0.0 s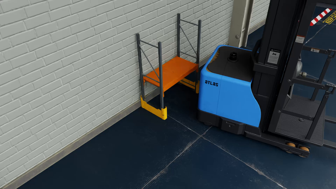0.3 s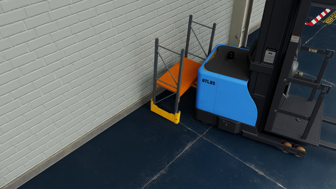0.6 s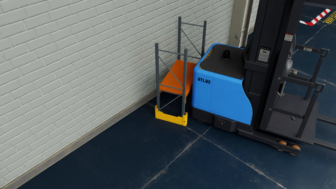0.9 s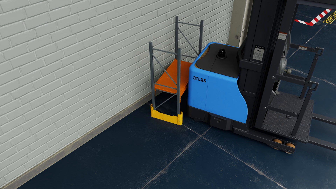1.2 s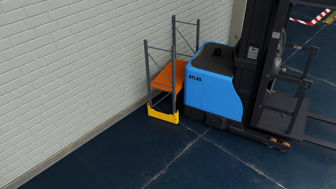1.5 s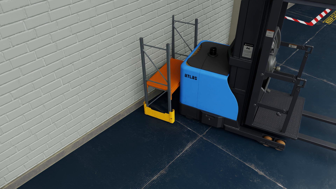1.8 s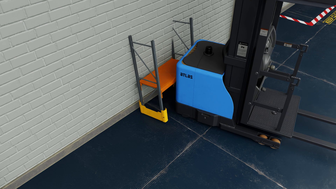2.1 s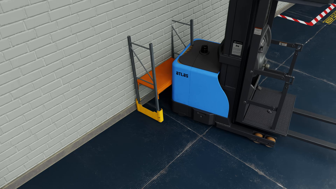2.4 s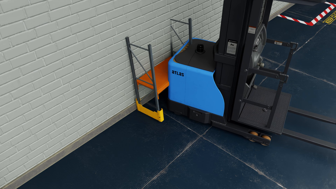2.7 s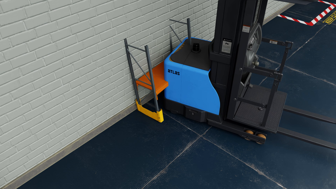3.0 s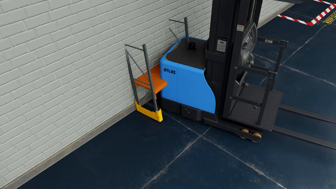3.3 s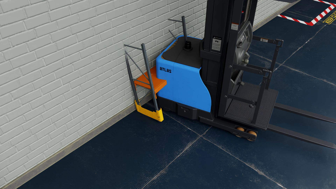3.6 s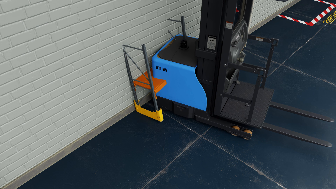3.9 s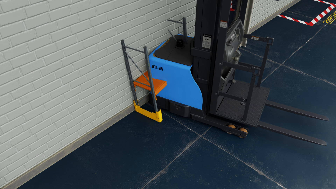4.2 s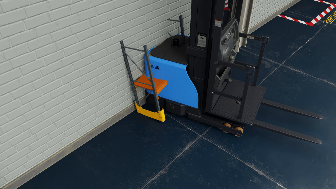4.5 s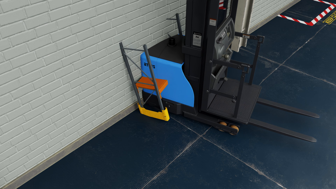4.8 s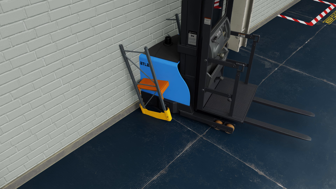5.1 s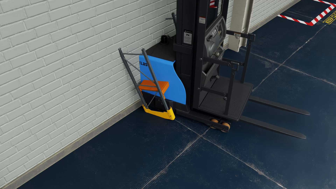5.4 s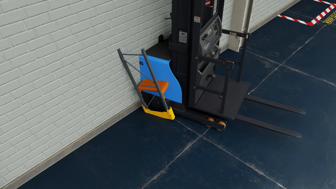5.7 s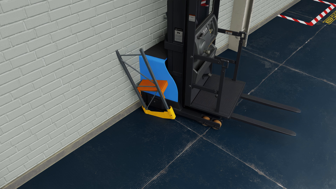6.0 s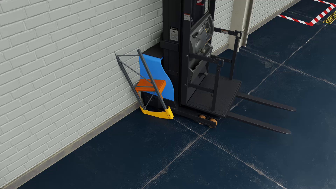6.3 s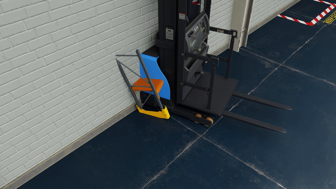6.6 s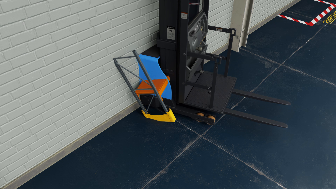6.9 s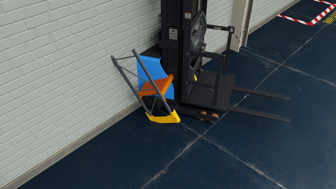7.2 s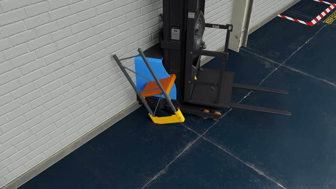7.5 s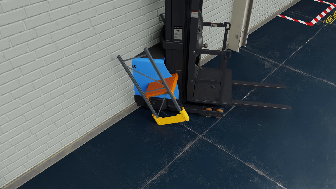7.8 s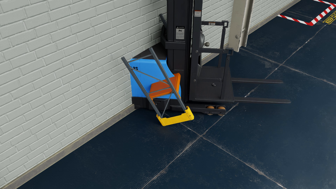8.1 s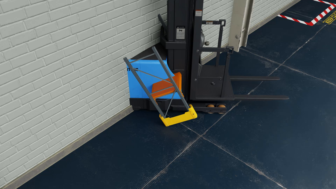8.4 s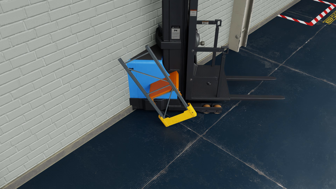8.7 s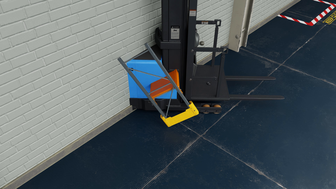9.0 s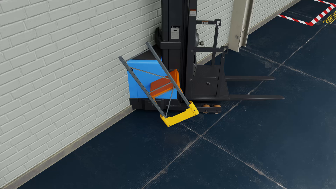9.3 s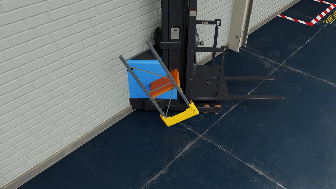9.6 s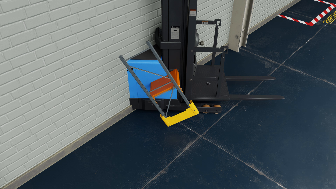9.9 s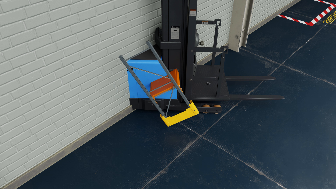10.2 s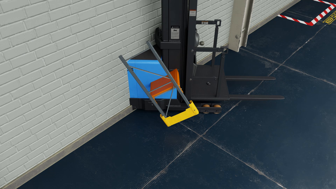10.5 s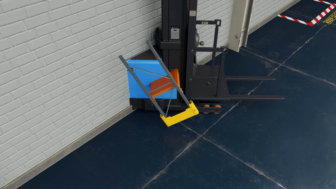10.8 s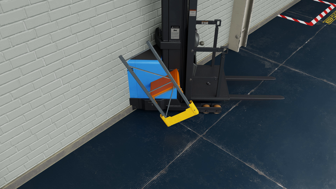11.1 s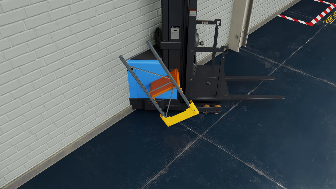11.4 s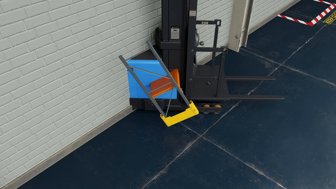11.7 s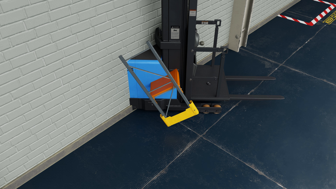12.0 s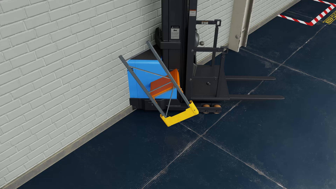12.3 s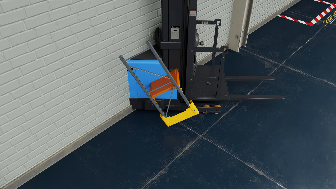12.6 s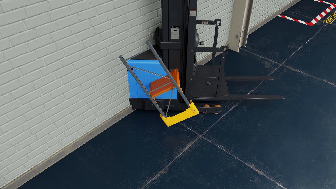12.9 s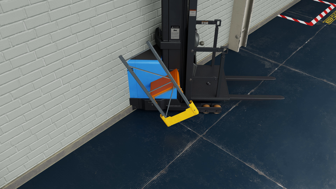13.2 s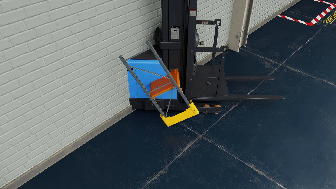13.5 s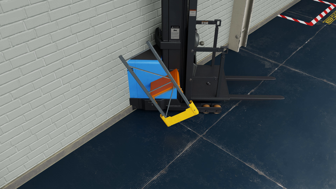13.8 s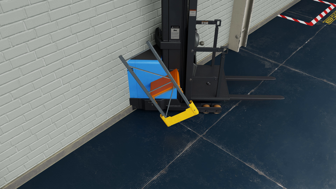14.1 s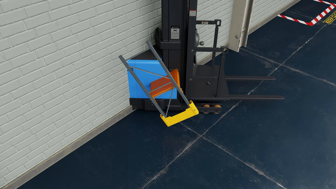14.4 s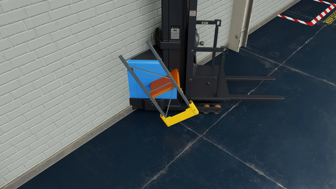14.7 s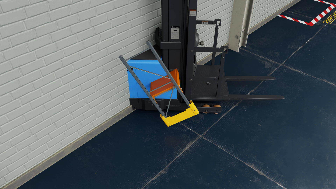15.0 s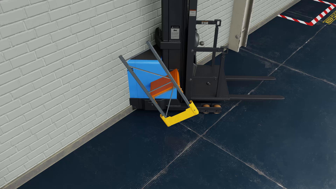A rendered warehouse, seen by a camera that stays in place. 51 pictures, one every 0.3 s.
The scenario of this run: A forklift runs into an object in its way.
